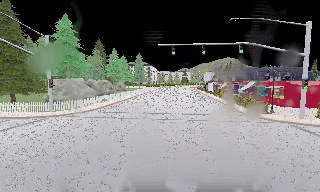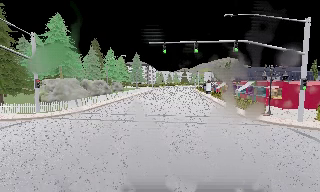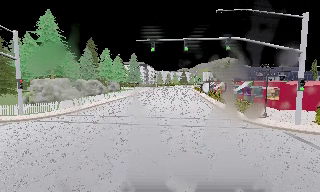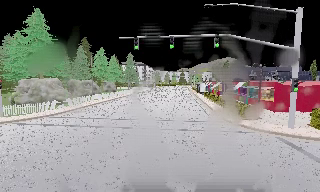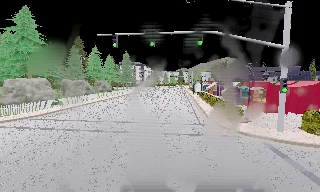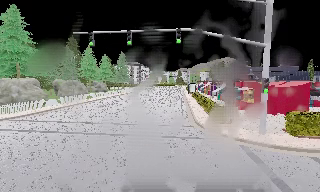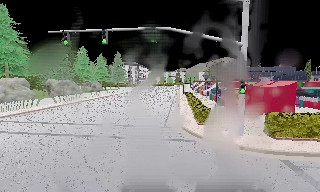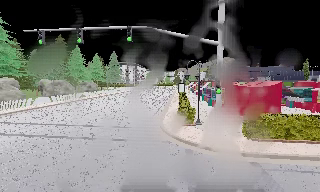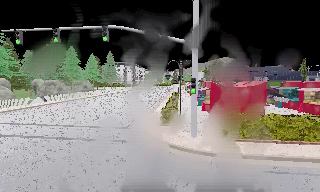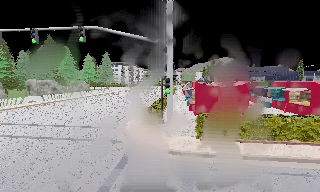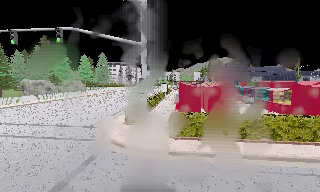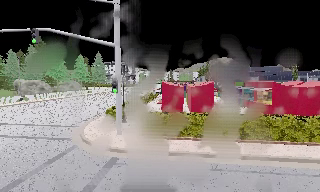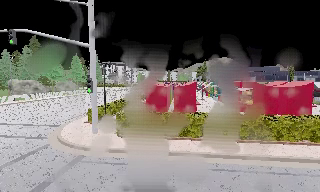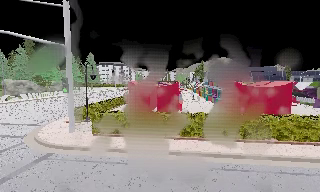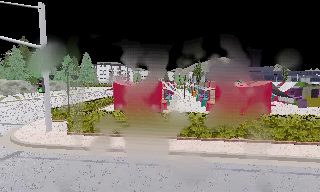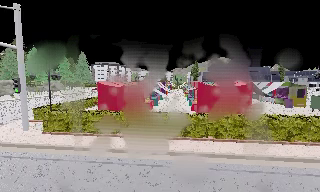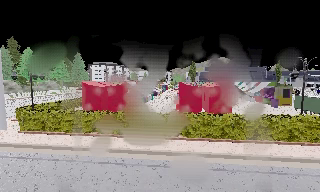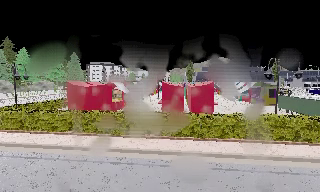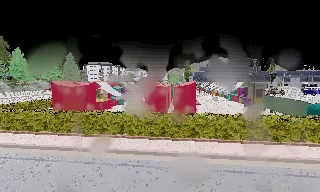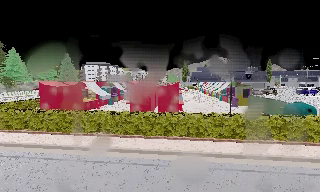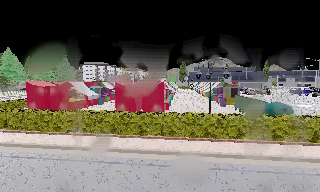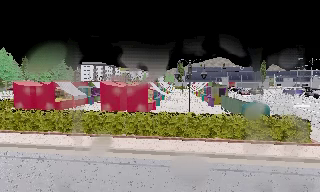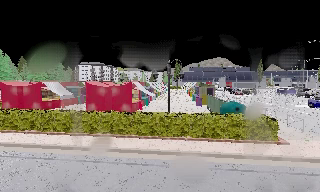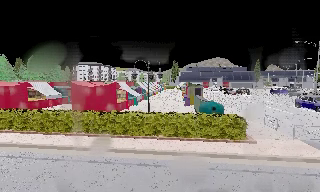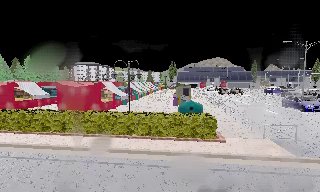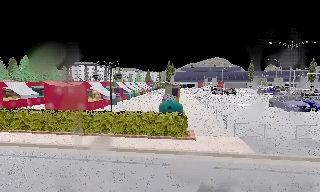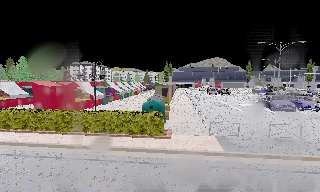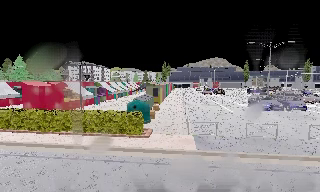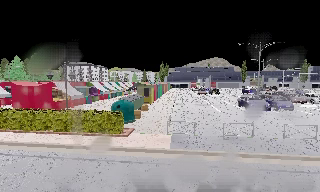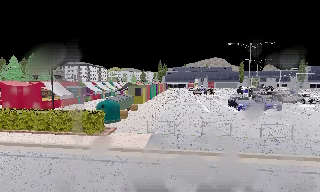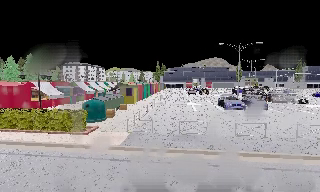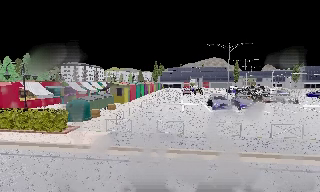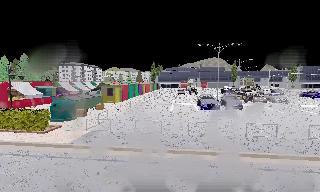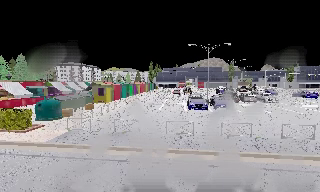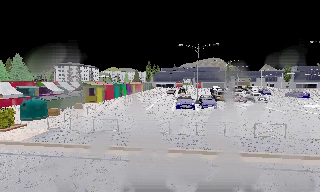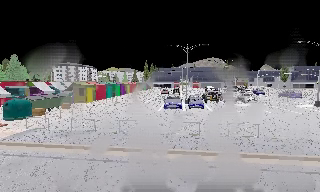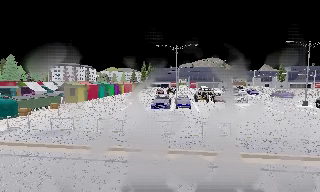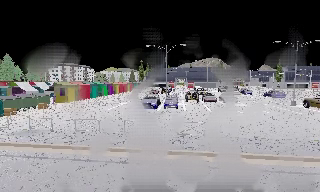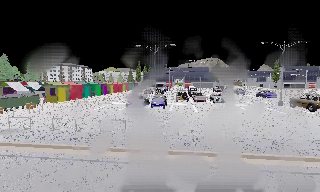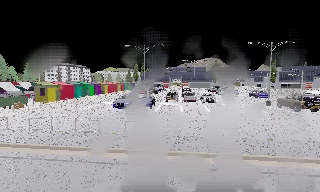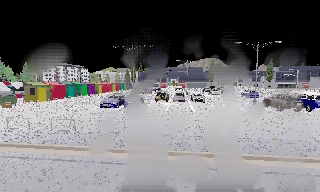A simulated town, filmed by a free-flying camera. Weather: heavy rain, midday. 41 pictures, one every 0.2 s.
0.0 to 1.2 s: The camera travels to its right and forward, about 8 m, so close, fixed things drift to the left.
1.2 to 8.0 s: The camera travels to its right, about 50 m, so close, fixed things drift to the left.
The film runs backward here.
